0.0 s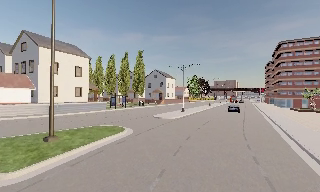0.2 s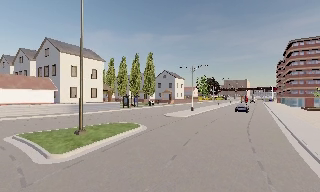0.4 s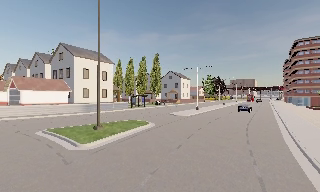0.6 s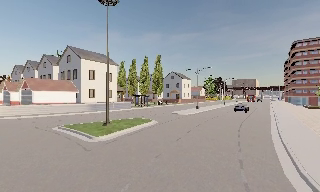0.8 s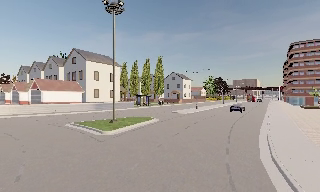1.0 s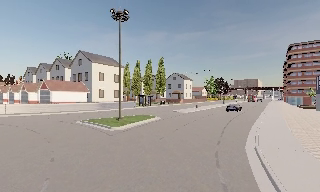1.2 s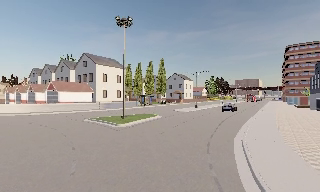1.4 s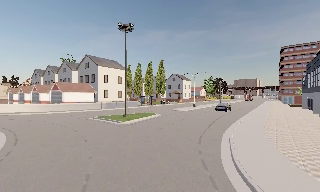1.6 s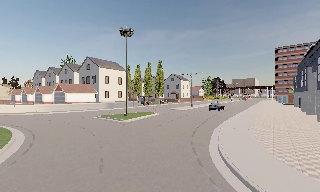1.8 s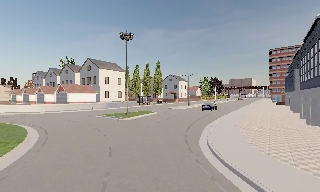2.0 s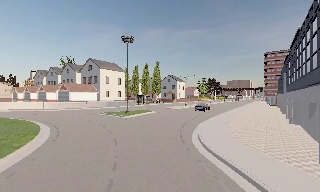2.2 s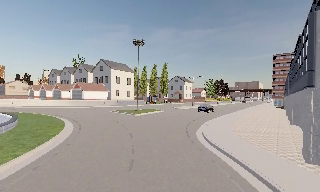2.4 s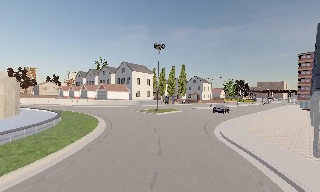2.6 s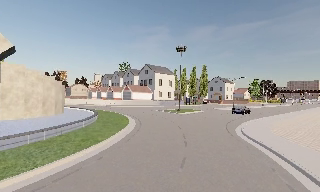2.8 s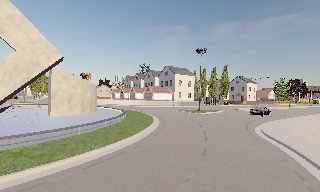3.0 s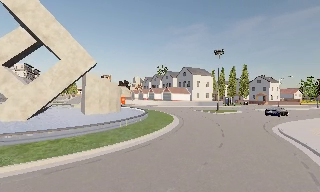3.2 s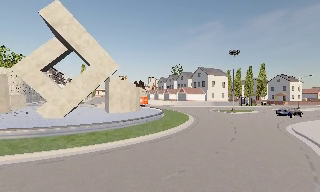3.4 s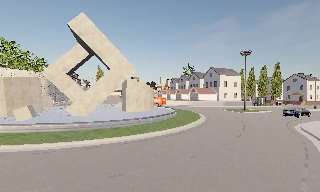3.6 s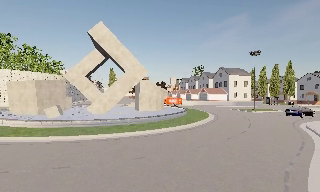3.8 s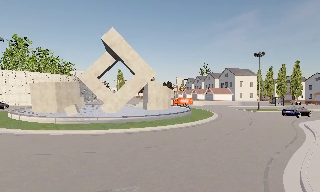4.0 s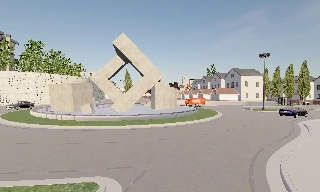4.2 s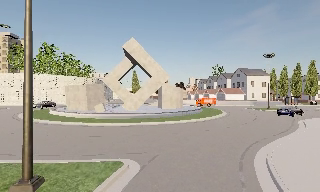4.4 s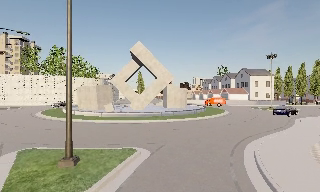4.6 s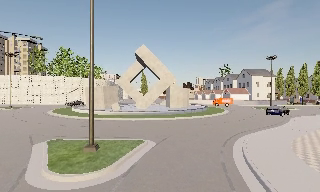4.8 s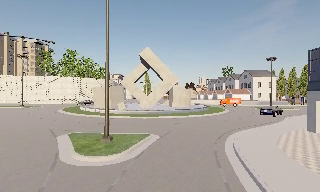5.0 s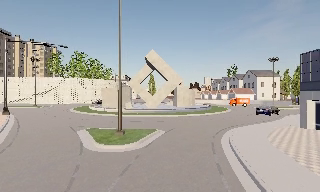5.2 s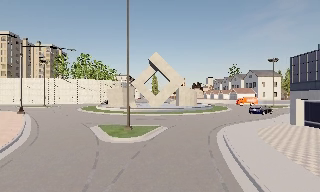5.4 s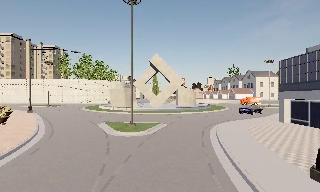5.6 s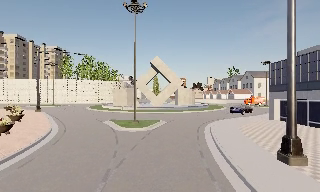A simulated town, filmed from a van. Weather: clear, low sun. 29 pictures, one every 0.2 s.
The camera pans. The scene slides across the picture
to the right.
The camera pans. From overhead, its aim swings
counterclockwise.
0.0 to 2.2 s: The camera travels backward, about 17 m, so what stands in front gets smaller.
2.2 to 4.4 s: The camera swings to its left by about 50 degrees, and the scene slides to the right. It travels backward, about 17 m.
4.4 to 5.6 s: The camera travels backward, about 9 m, so what stands in front gets smaller.
The film runs backward here.
